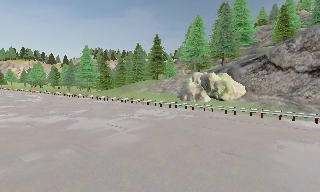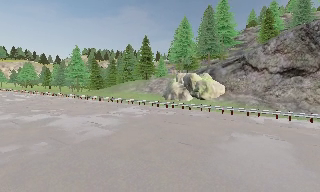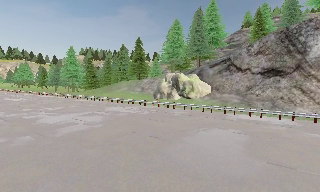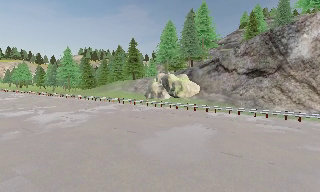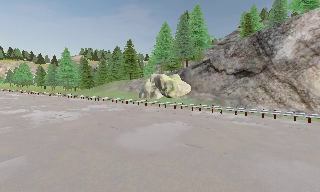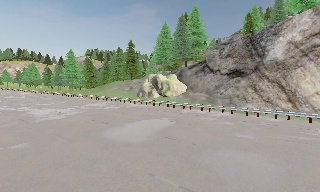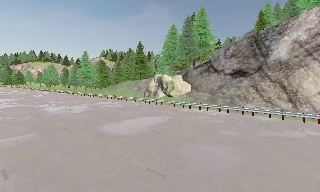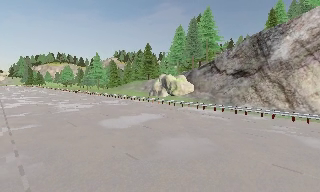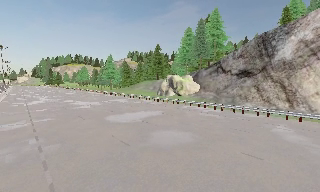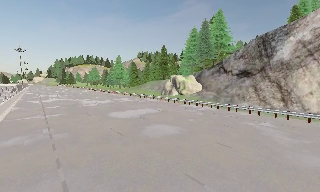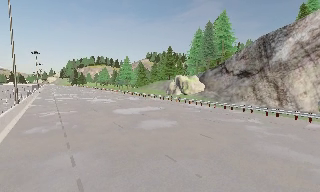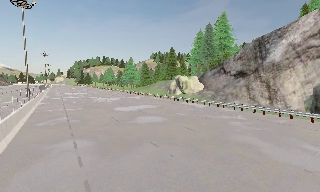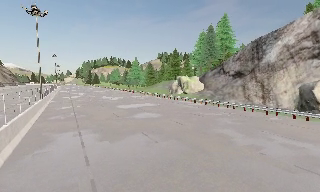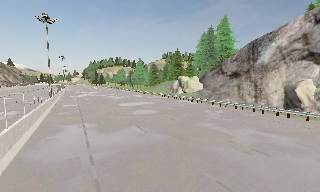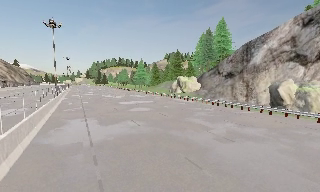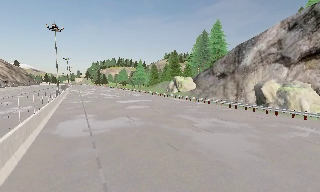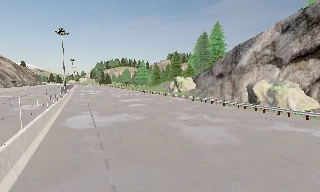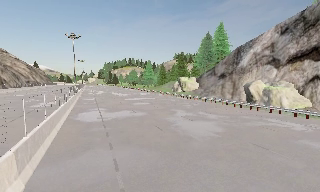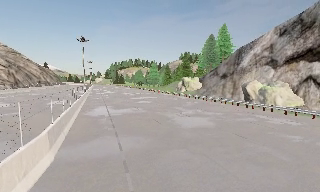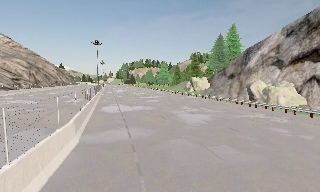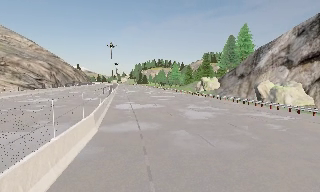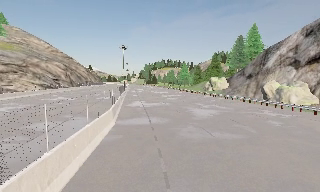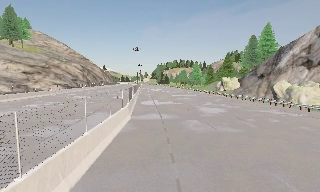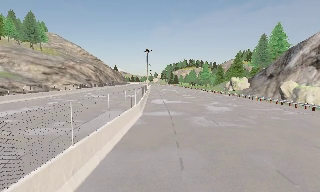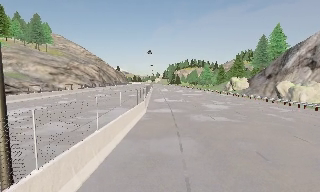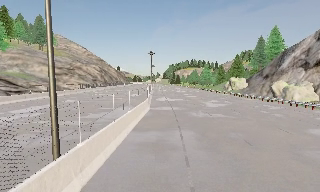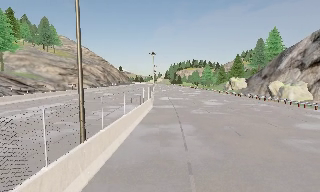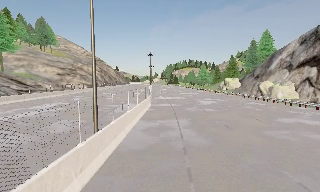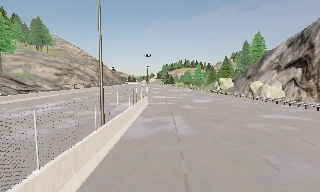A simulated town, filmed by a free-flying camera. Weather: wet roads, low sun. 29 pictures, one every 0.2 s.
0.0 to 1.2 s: The camera travels to its right and backward, about 11 m, so close, fixed things drift to the left.
1.2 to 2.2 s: The camera pans to its left, which is counterclockwise from overhead, by about 20 degrees. It travels backward and to its right, about 9 m, so what stands in front gets smaller.
2.2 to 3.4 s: The camera travels backward and to its right, about 11 m, so what stands in front gets smaller.
3.4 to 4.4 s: The camera pans to its left, which is counterclockwise from overhead, by about 20 degrees. It travels backward, about 8 m, so what stands in front gets smaller.
4.4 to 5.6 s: The camera travels backward, about 9 m, so what stands in front gets smaller.
The film runs backward here.
